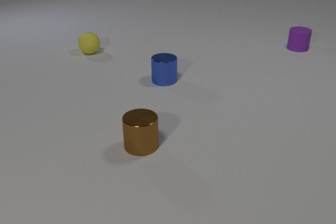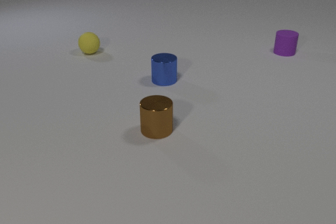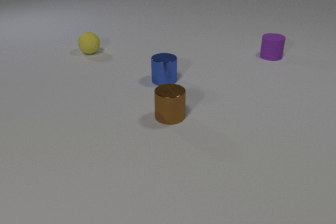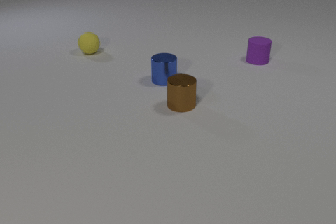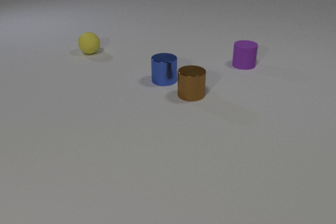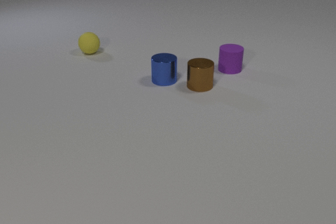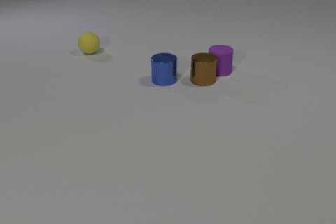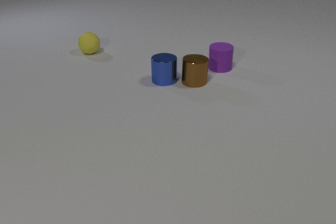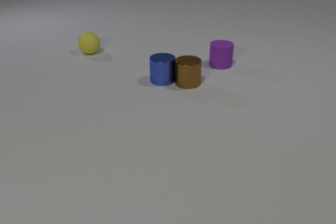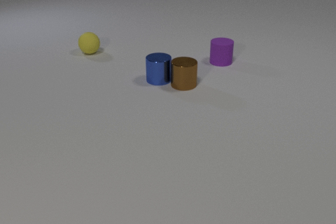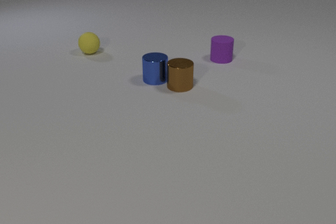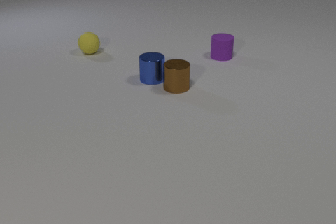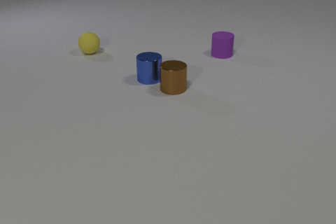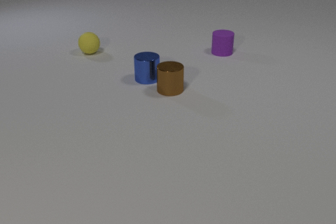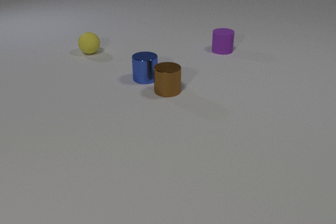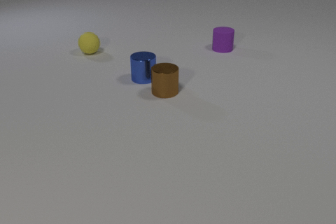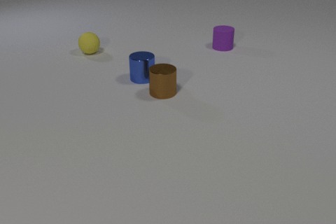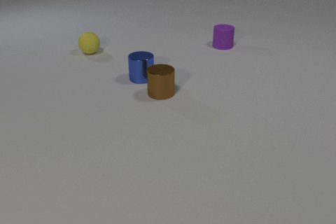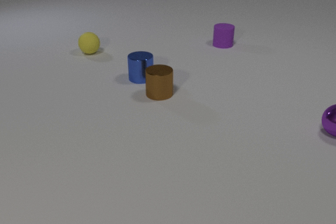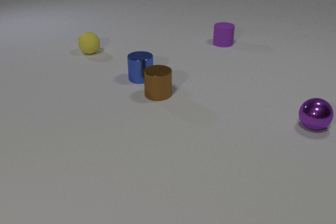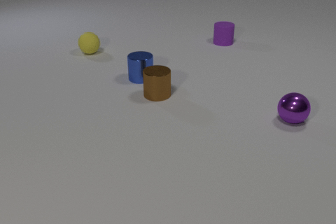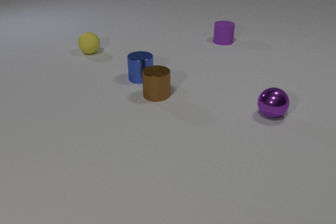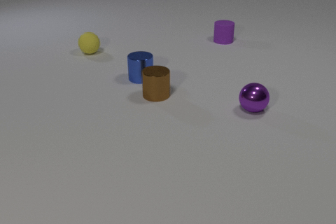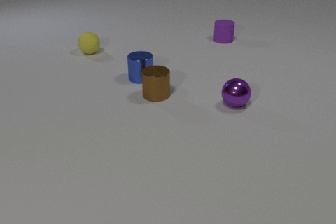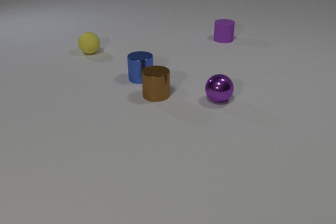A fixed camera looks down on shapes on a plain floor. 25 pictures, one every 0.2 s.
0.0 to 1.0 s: The purple rubber cylinder slides toward the camera and to the left. The brown metal cylinder slides away from the camera and to the right.
1.0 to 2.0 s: The purple rubber cylinder slides away from the camera. The brown metal cylinder slides to the left. The blue metal cylinder slides to the left. The purple rubber cylinder and the brown metal cylinder collide. The brown metal cylinder and the blue metal cylinder collide.
2.0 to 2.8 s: The purple rubber cylinder slides away from the camera. The brown metal cylinder slides to the left and toward the camera. The blue metal cylinder slides to the left.
2.8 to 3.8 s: The purple rubber cylinder slides away from the camera. The brown metal cylinder slides to the left and toward the camera. The purple metal sphere comes in at the right edge, rolls to the left.
3.8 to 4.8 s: The purple rubber cylinder slides away from the camera. The purple metal sphere rolls to the left.
What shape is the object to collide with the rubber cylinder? cylinder.
How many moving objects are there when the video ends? 2.
How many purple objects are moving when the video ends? 2.
